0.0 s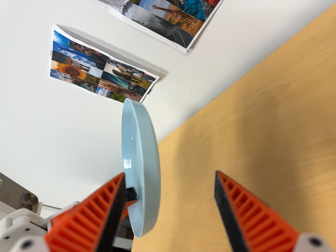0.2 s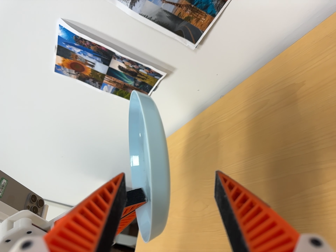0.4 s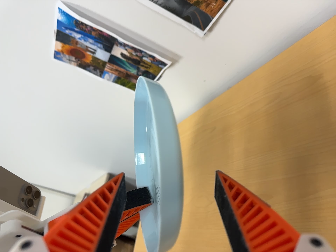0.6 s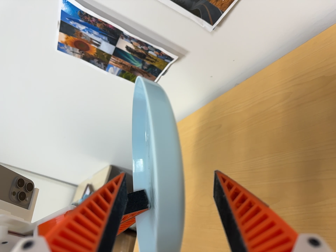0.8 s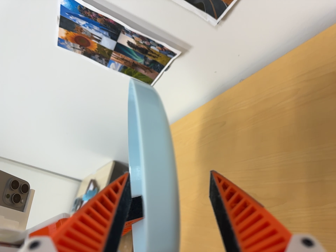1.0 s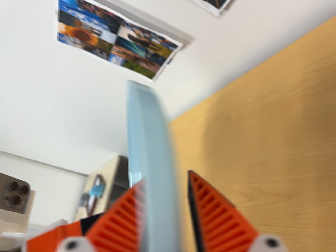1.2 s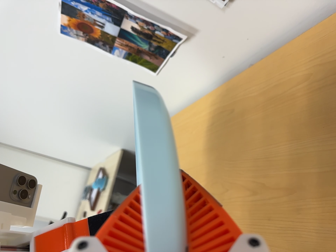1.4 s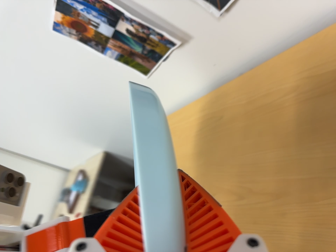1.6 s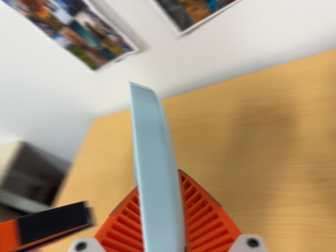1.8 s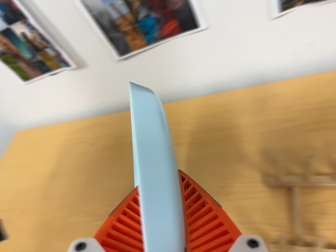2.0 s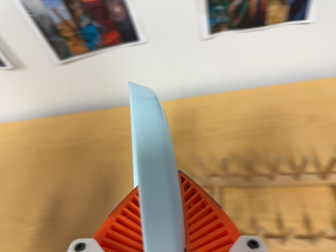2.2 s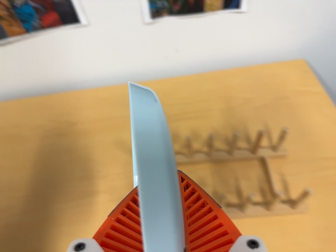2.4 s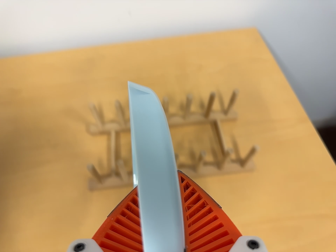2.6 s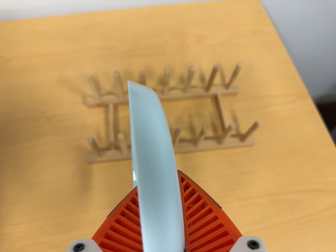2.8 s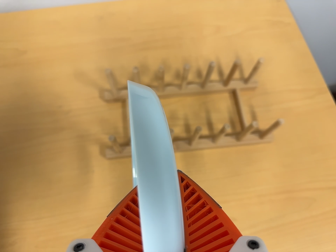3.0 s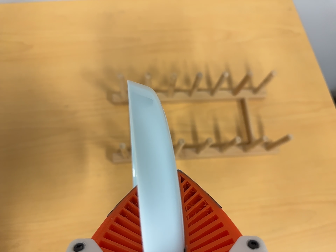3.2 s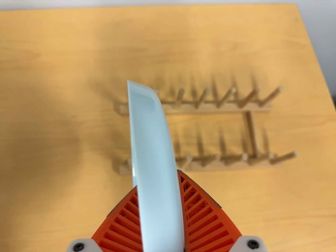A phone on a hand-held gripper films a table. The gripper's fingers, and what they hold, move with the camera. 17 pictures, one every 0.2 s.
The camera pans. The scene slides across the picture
to the left.
0.0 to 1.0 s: The camera travels forward, about 8 cm, so what stands in front looms larger. Its aim tips toward the bottom of its view by about 10 degrees.
1.0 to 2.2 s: The scene slides to the left, as the camera pans about 60 degrees to its right. It travels backward, about 12 cm. It rolls about its line of sight by about 15 degrees, and the scene rotates clockwise.
2.2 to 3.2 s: The camera pans to its right by about 10 degrees. It travels to its left and toward the top of its view, about 8 cm. Its aim tips toward the bottom of its view by about 15 degrees, and the scene shifts upward.
The film runs forward here.
